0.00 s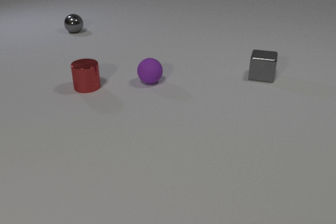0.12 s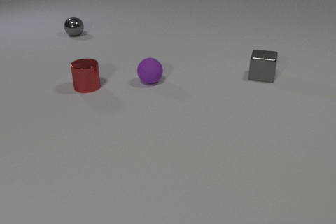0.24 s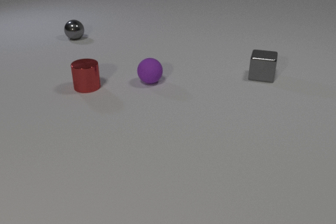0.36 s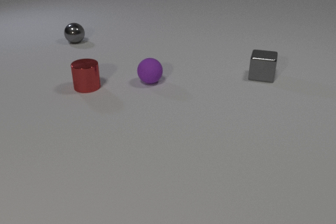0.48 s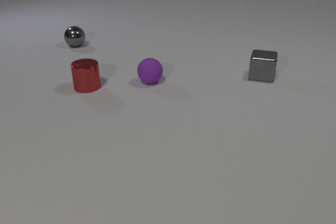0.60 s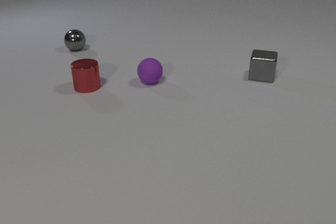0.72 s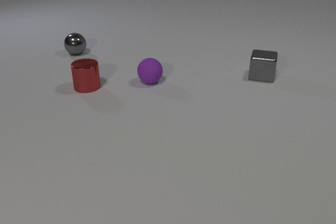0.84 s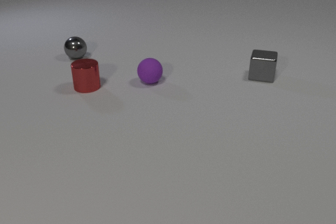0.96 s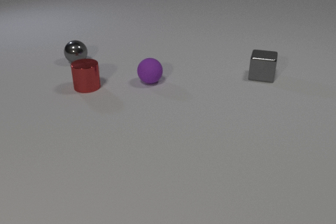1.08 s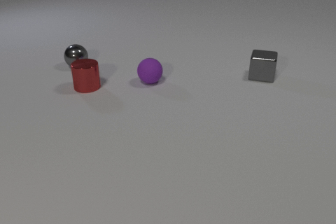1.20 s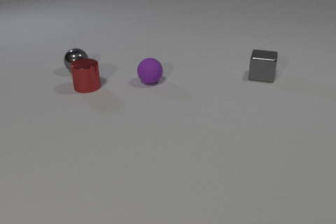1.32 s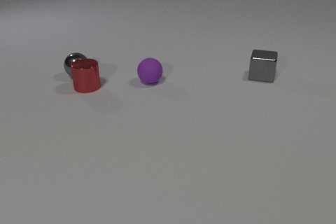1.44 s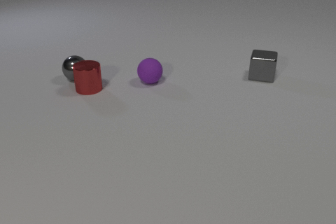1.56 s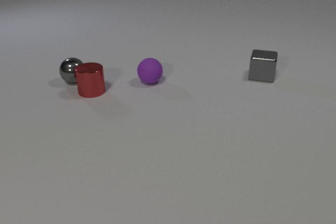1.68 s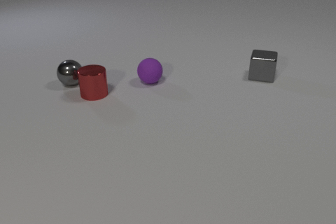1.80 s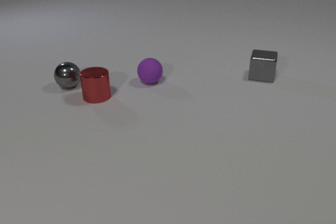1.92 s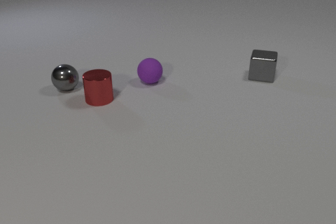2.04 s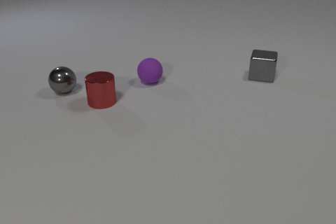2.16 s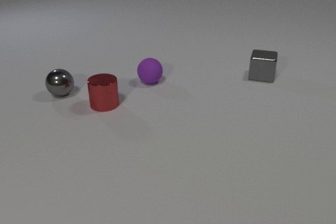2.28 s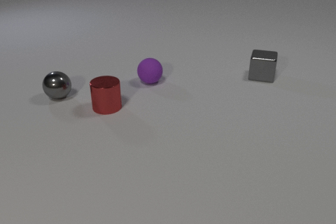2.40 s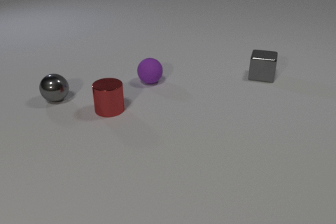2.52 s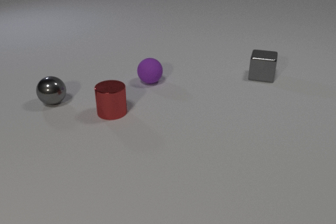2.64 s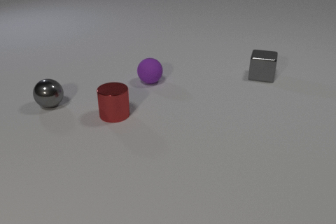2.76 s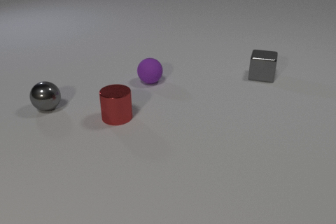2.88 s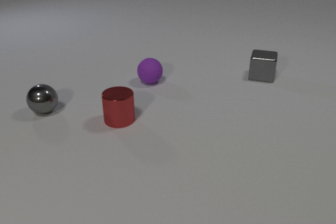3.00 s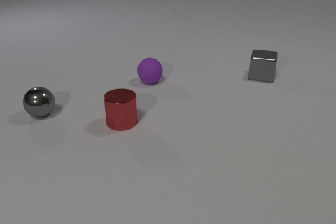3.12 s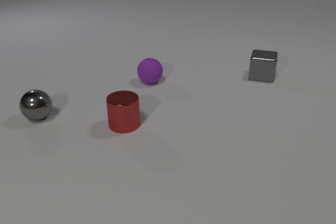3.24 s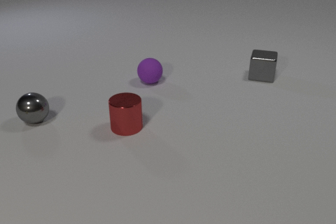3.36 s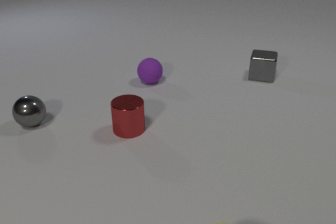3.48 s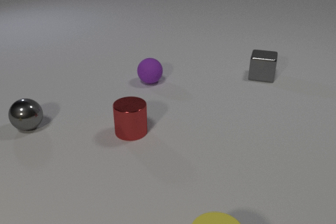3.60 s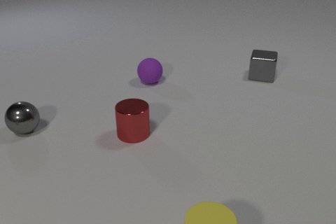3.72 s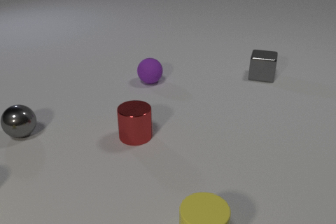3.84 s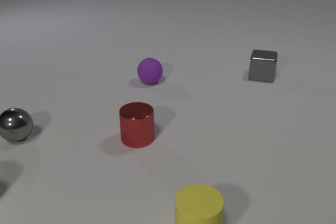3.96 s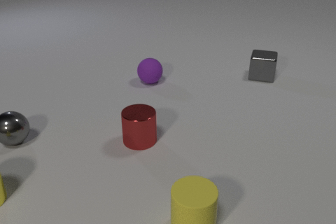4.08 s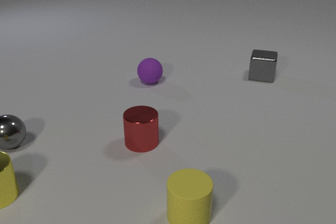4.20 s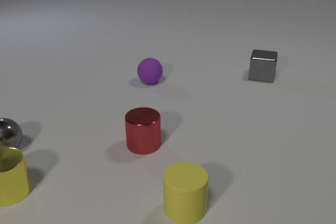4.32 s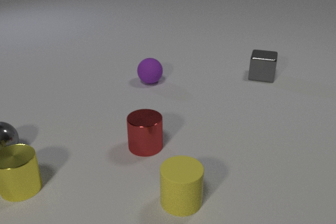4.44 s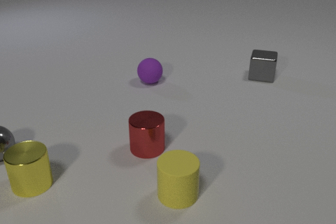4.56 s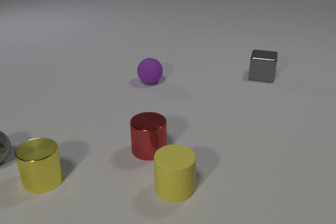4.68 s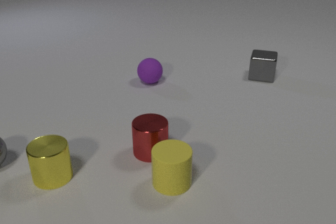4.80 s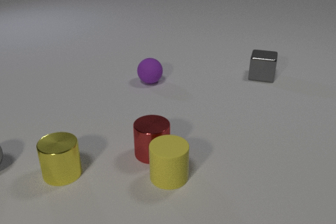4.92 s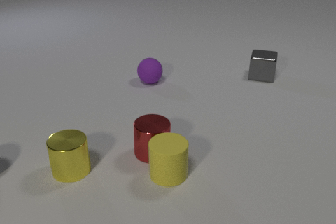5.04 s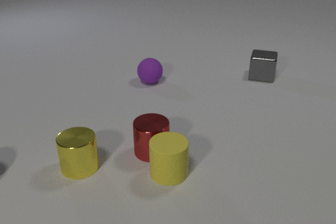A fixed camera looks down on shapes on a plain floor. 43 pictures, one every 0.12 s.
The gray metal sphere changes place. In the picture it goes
toward the camera.
The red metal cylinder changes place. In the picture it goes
toward the camera.
0.00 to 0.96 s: The gray metal sphere rolls toward the camera.
0.96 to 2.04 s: The gray metal sphere rolls toward the camera. The red metal cylinder slides toward the camera. The gray metal sphere and the red metal cylinder collide.
2.04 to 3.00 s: The gray metal sphere rolls toward the camera and to the left. The red metal cylinder slides toward the camera and to the right.
3.00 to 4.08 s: The gray metal sphere rolls toward the camera and to the left. The red metal cylinder slides toward the camera and to the right. The yellow rubber cylinder comes in at the bottom edge, slides away from the camera and to the left. The yellow metal cylinder comes in at the left edge, slides to the right.
4.08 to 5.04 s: The gray metal sphere rolls toward the camera and to the left, leaves at the left edge. The red metal cylinder slides toward the camera and to the right. The yellow rubber cylinder slides away from the camera. The yellow metal cylinder slides to the right. The red metal cylinder and the yellow rubber cylinder collide.
What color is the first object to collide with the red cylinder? gray.
Are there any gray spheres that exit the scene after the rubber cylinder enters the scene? yes.
What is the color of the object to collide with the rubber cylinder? red.
